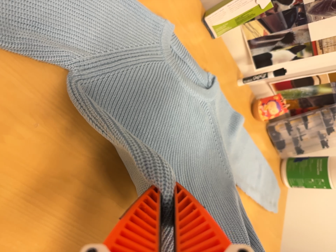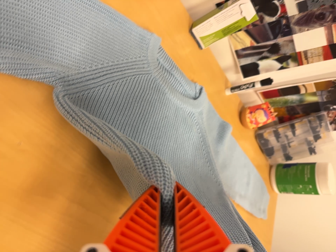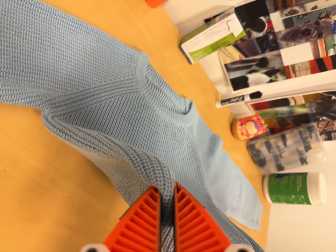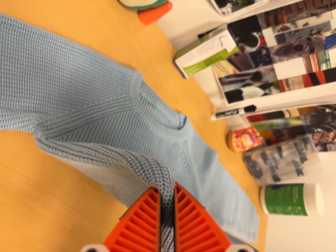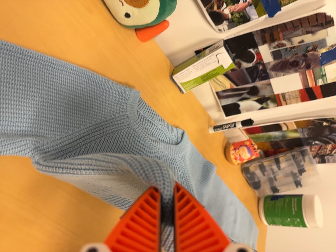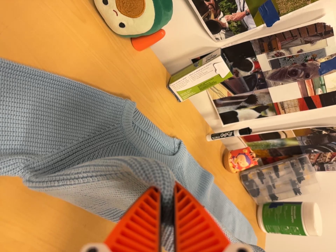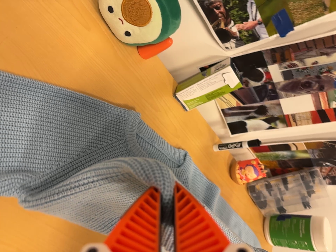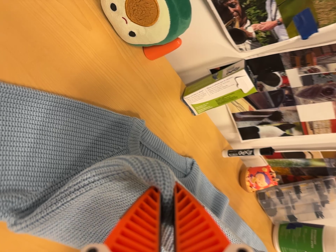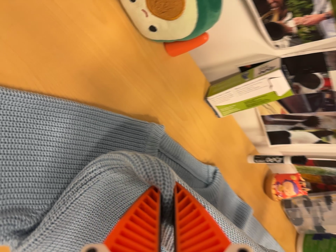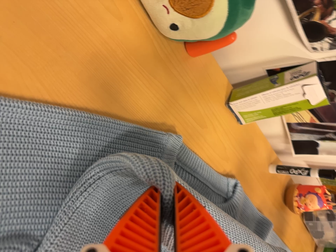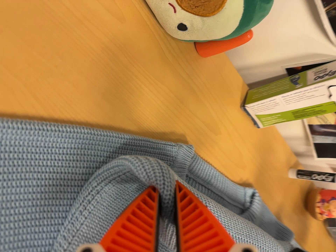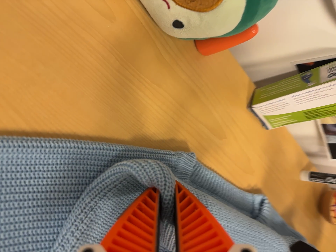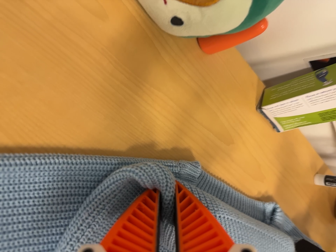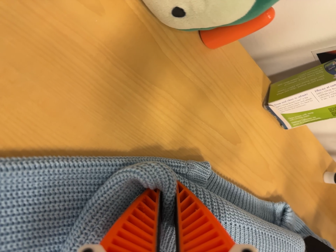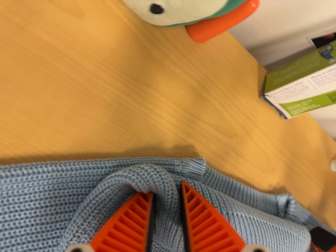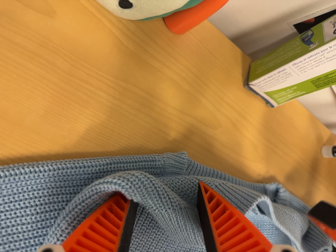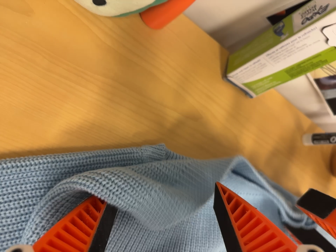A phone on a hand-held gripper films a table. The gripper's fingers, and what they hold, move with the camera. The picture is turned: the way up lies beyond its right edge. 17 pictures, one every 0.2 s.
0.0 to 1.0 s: The camera travels toward the top of its view and to its right, about 12 cm, so close, fixed things drift downward.
1.0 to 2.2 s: The camera swings to its left by about 15 degrees, and the scene slides to the right. It travels forward and toward the top of its view, about 22 cm, so what stands in front looms larger. Its aim tips toward the bottom of its view by about 10 degrees.
2.2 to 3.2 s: The camera travels to its right, about 6 cm. It rolls about its line of sight by about 10 degrees, and the scene rotates counterclockwise.
The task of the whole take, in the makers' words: fold up.
The film runs forward here.
